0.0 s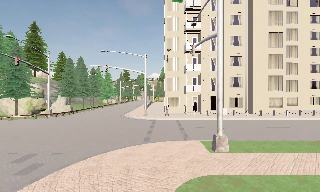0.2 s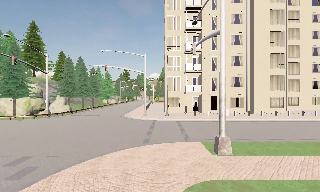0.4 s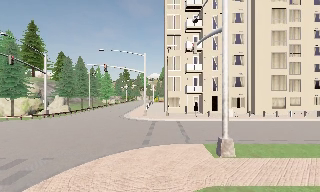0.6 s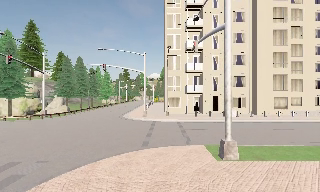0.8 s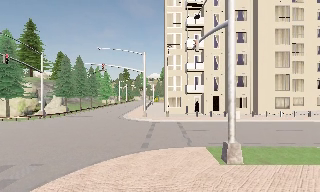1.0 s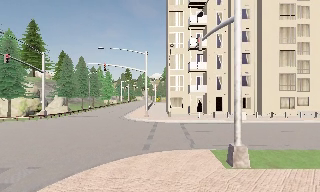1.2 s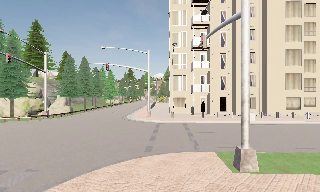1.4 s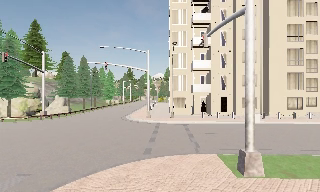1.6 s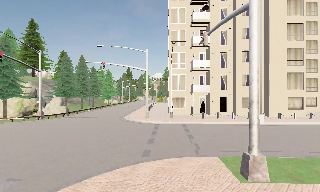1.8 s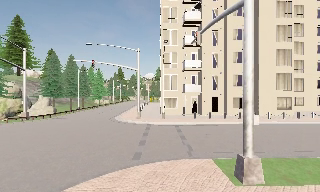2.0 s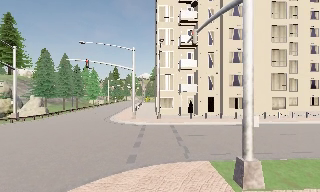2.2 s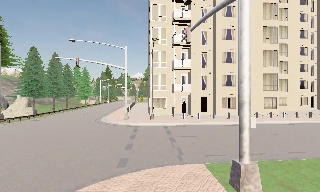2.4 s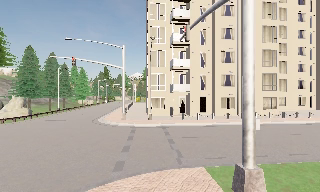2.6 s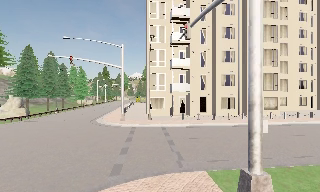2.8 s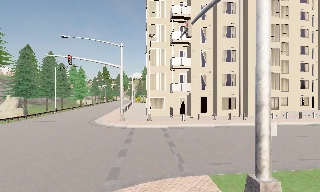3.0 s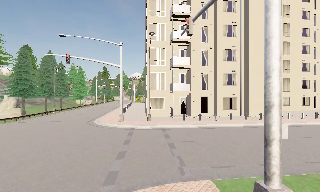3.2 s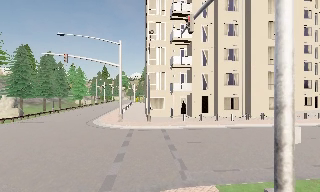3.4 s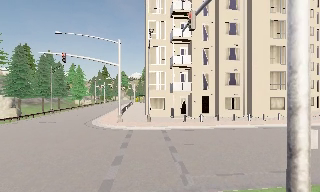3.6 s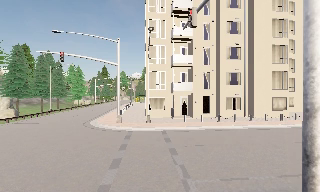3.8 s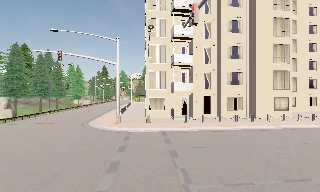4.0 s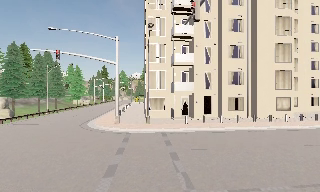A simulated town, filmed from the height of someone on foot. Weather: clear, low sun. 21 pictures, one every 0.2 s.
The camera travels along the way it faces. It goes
forward.
0.0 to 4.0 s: The camera travels forward, about 6 m, so what stands in front looms larger.
The film runs forward here.
